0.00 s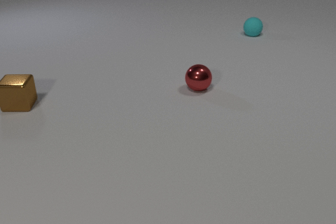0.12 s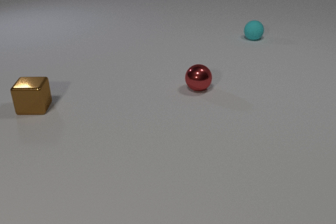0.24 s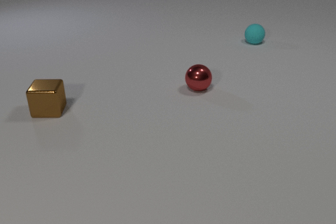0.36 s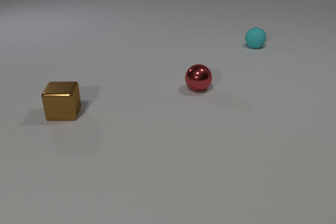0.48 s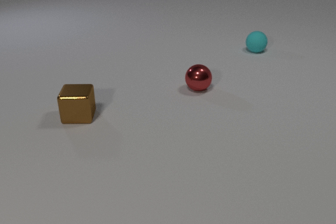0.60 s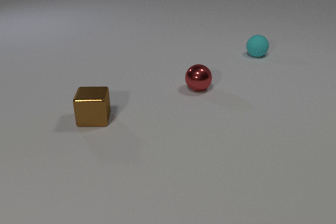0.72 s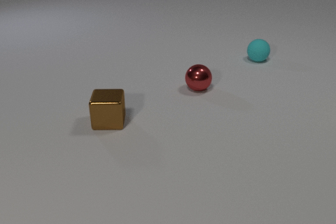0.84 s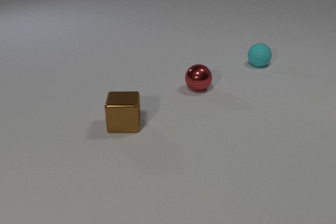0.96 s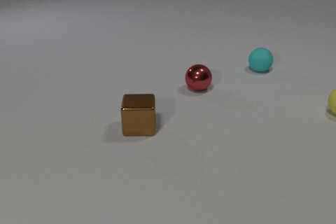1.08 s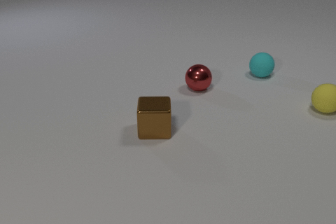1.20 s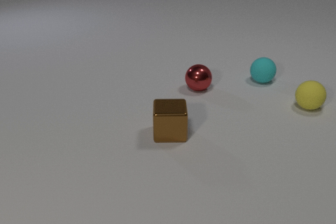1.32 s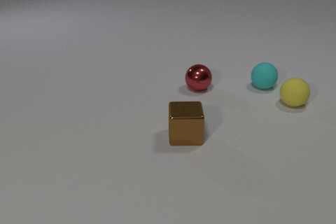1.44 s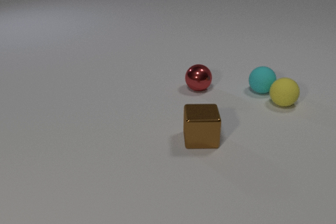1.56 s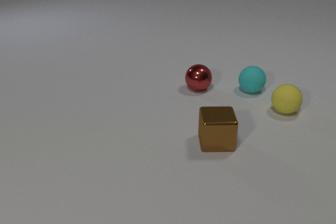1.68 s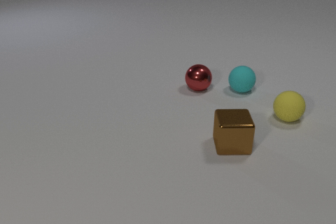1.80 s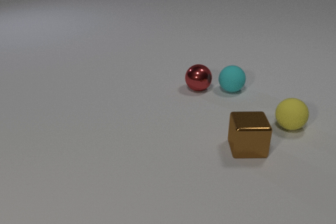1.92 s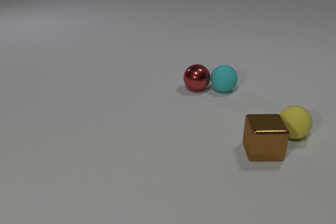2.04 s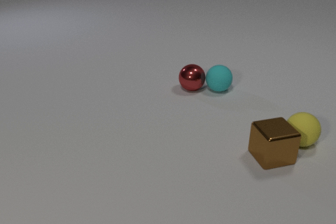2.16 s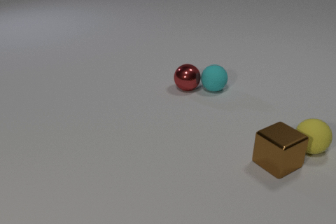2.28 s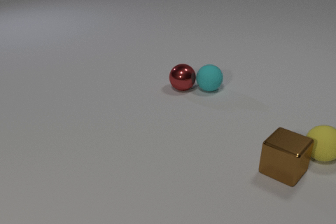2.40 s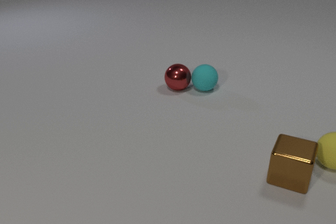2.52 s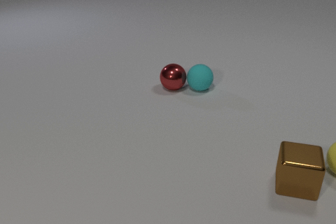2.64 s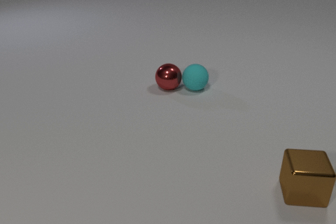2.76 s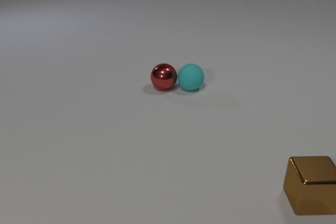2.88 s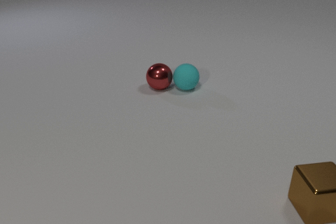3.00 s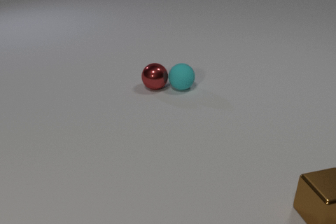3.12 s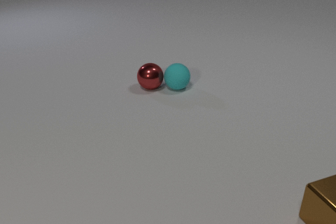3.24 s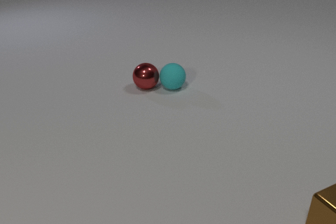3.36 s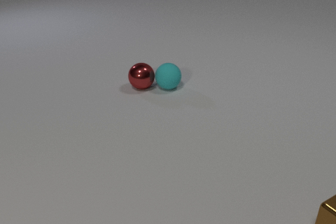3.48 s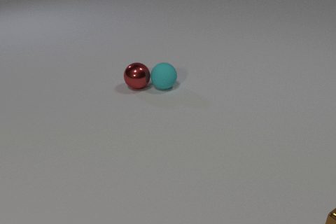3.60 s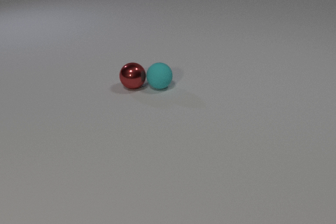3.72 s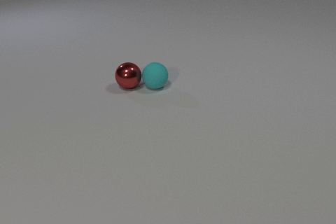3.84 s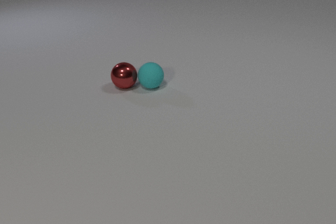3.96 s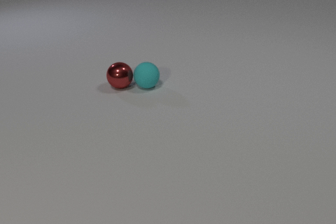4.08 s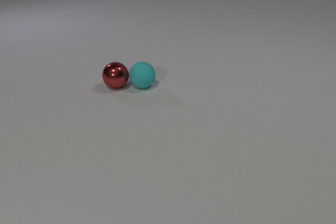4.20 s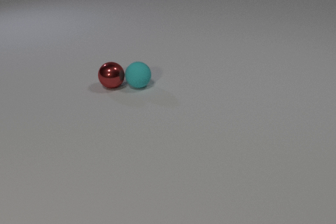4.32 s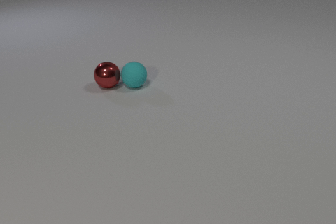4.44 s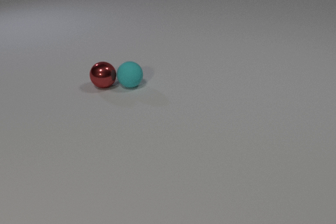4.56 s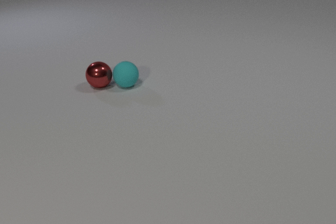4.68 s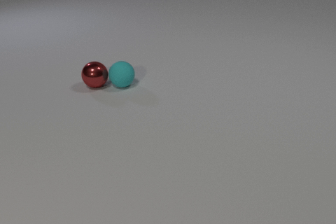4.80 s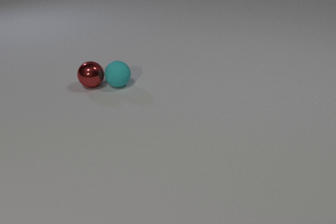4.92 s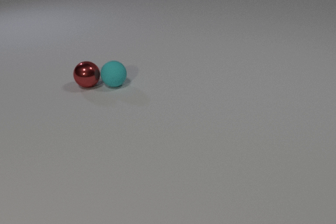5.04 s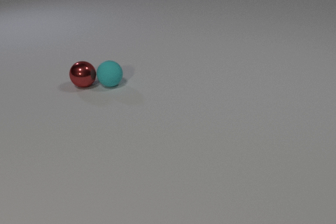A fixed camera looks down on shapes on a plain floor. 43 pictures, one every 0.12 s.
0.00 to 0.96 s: The cyan rubber sphere rolls toward the camera. The yellow rubber sphere comes in at the right edge. The brown metal cube slides to the right and toward the camera.
0.96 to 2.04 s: The cyan rubber sphere rolls toward the camera and to the left. The yellow rubber sphere rolls toward the camera and to the left. The brown metal cube slides to the right. The red metal sphere rolls to the left. The cyan rubber sphere and the yellow rubber sphere collide. The cyan rubber sphere and the red metal sphere collide. The yellow rubber sphere and the brown metal cube collide.
2.04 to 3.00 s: The cyan rubber sphere rolls to the left. The yellow rubber sphere rolls to the right and toward the camera, leaves at the right edge. The brown metal cube slides toward the camera and to the right, spins so that its near face slides to the right, counterclockwise seen from above. The red metal sphere rolls to the left.
3.00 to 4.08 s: The cyan rubber sphere rolls to the left. The brown metal cube slides toward the camera and to the right, spins so that its near face slides to the right, counterclockwise seen from above, leaves at the right edge. The red metal sphere rolls to the left.
4.08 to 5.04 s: The cyan rubber sphere rolls to the left. The red metal sphere rolls to the left.
What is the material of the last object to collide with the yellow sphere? metal.
What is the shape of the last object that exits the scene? cube.
What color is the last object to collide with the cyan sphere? red.
